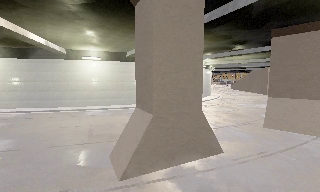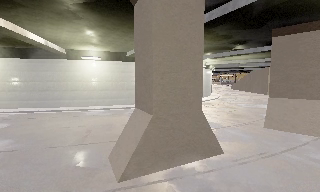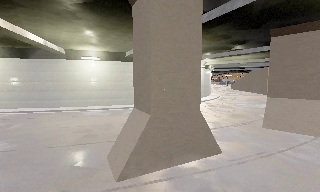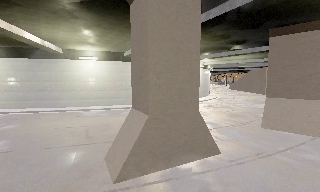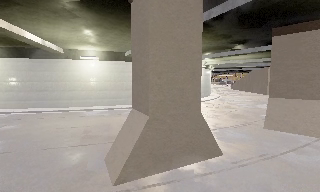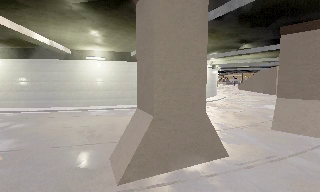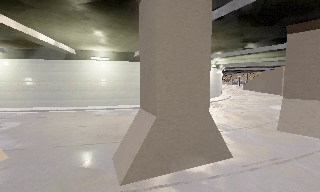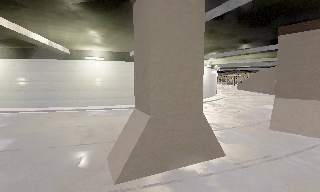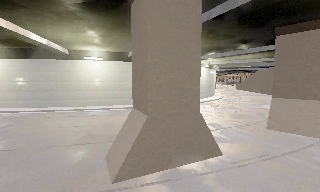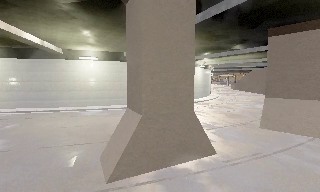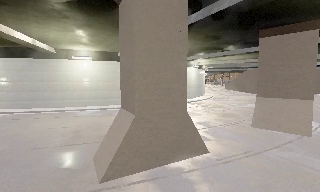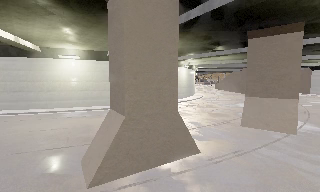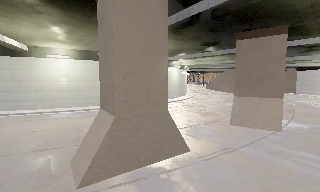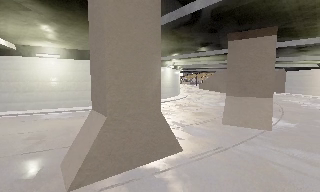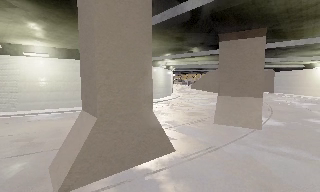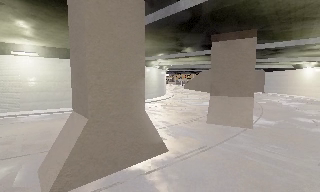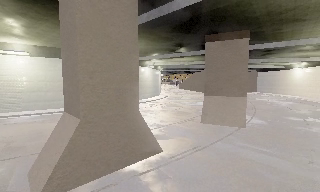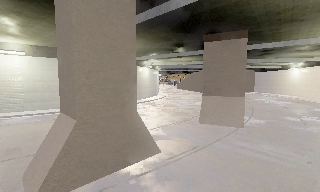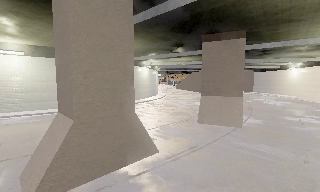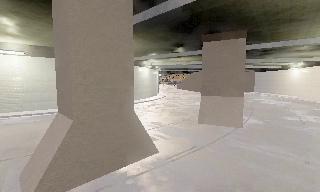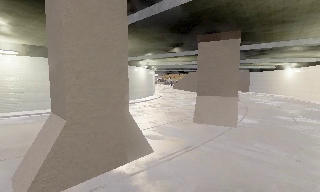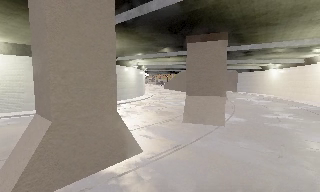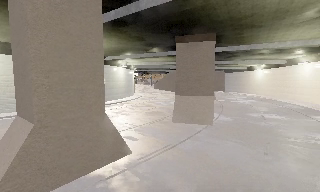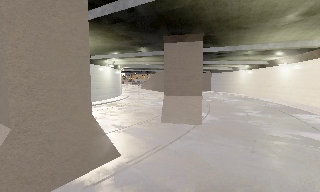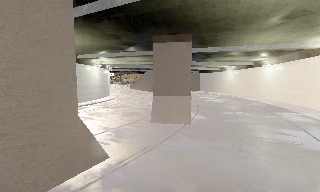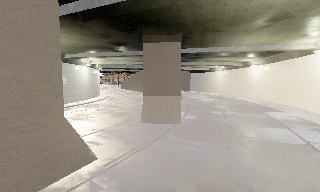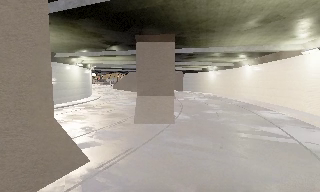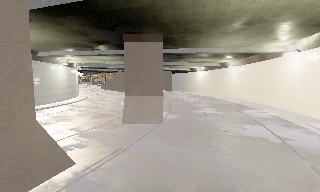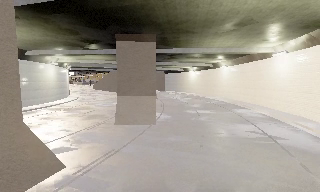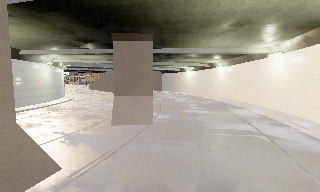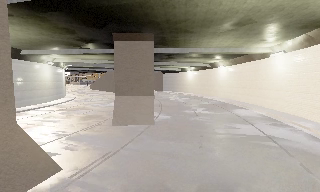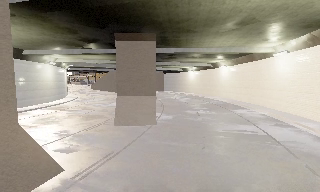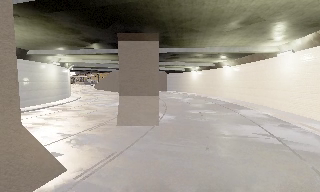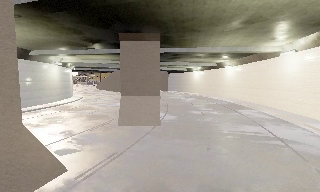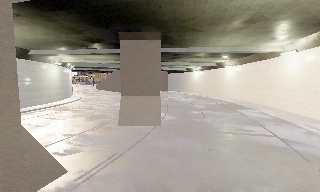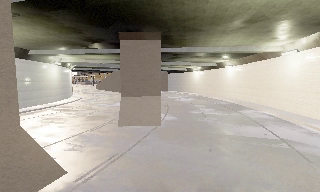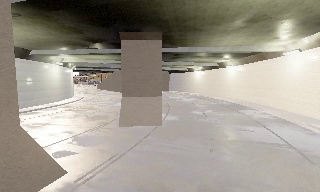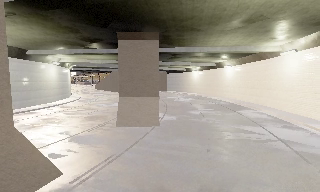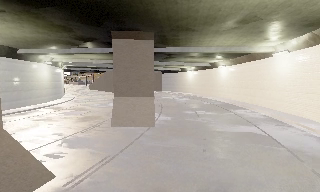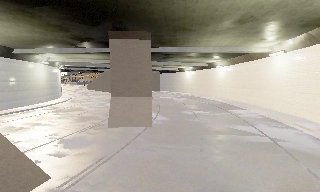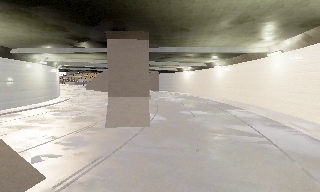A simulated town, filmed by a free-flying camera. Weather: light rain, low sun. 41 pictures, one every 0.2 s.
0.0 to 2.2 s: The camera shifts only a little, or ends up much as it began.
2.2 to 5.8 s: The camera pans to its right, which is clockwise from overhead, by about 40 degrees. It travels forward, about 0.5 m.
5.8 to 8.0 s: The camera shifts only a little, or ends up much as it began.
The film runs forward here.
